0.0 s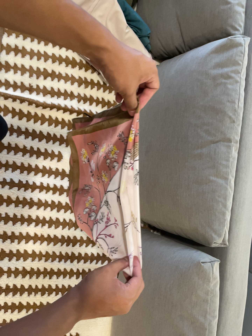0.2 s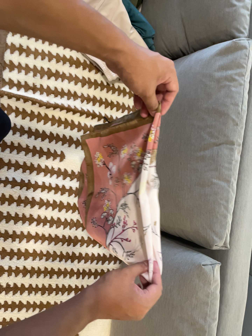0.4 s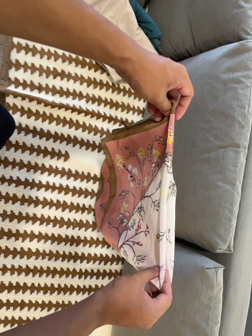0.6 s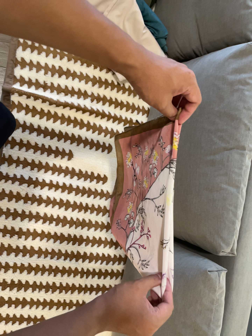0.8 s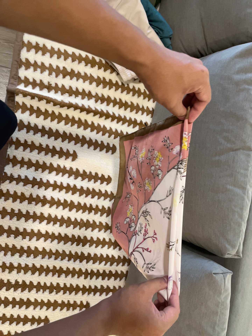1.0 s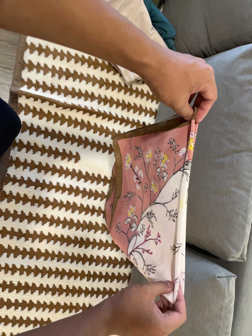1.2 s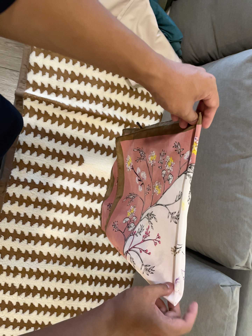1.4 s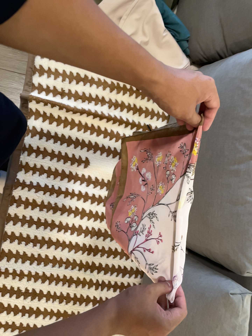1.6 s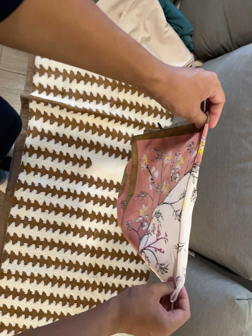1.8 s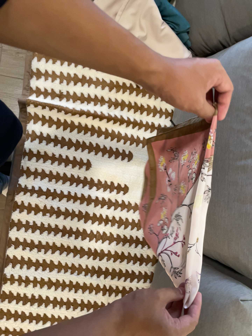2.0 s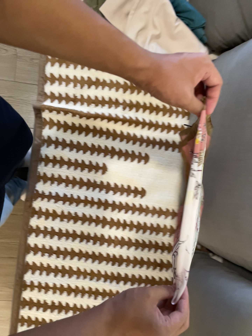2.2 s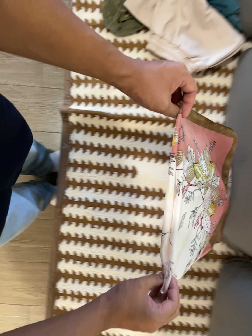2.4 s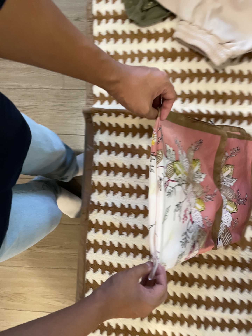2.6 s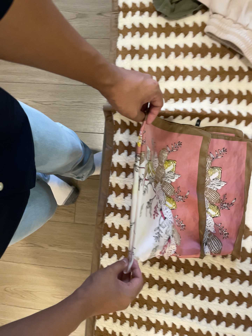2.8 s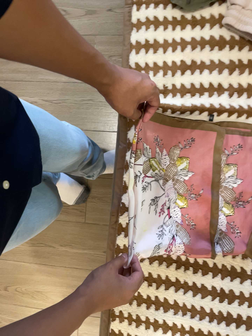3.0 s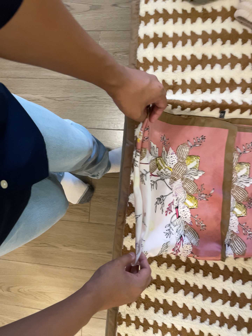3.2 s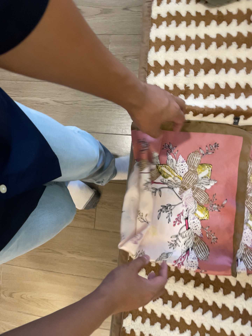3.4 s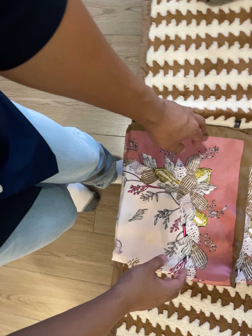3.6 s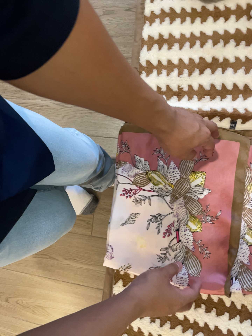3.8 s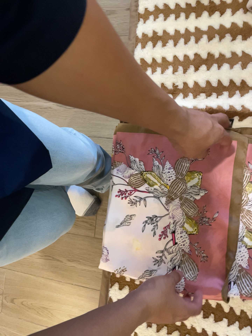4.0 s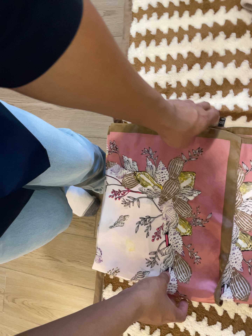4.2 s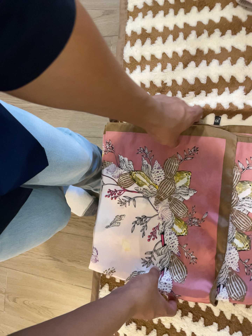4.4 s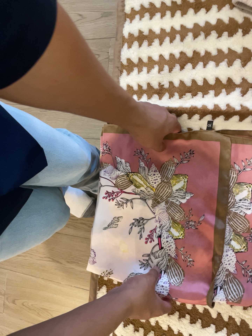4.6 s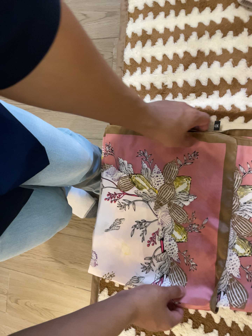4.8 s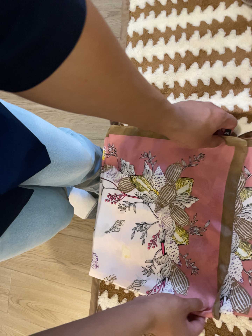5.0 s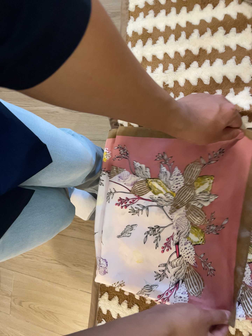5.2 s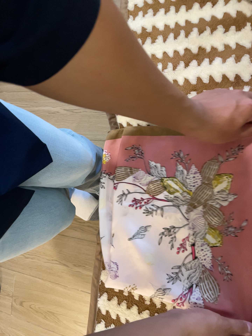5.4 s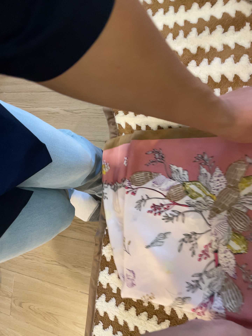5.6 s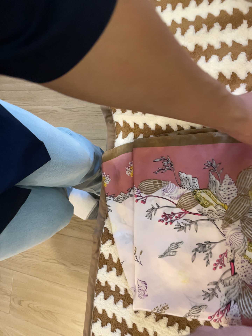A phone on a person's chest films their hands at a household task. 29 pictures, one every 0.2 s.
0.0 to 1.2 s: The camera shifts only a little, or ends up much as it began.
1.2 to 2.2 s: The camera swings to its left by about 15 degrees, and the scene slides to the right. It travels forward and to its right, about 14 cm, so what stands in front looms larger.
2.2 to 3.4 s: The camera pans to its left by about 15 degrees. It travels forward, about 20 cm, so what stands in front looms larger.
3.4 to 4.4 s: The camera travels to its right, about 14 cm.
4.4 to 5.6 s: The camera shifts only a little, or ends up much as it began.
The film runs forward here.
